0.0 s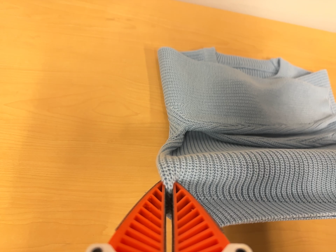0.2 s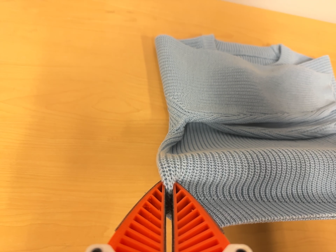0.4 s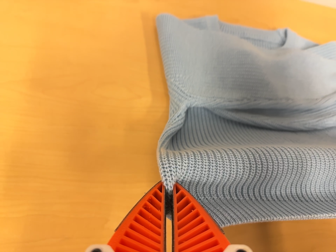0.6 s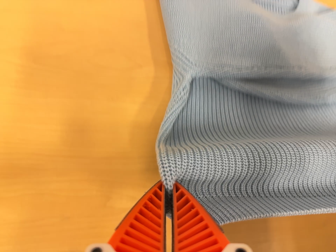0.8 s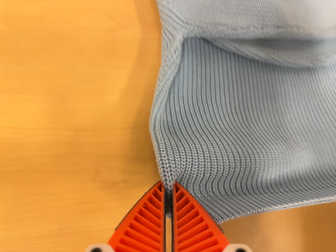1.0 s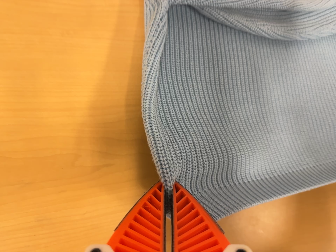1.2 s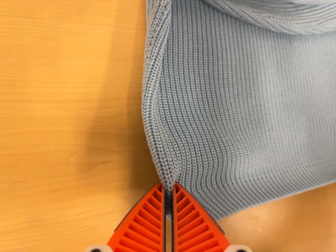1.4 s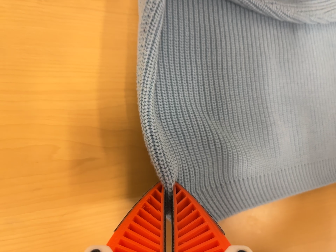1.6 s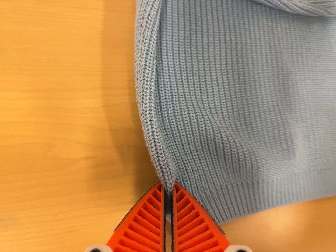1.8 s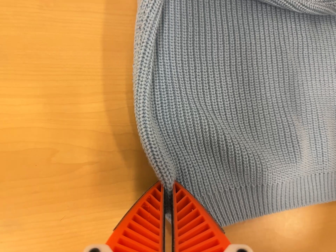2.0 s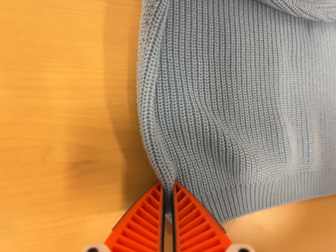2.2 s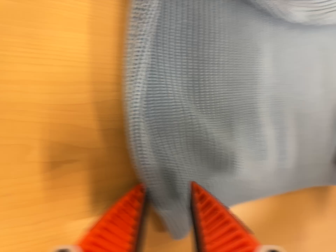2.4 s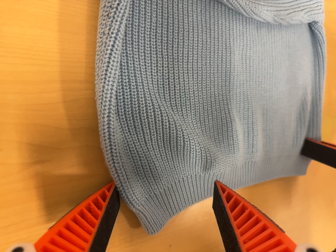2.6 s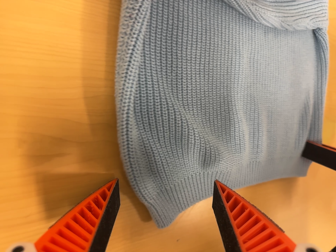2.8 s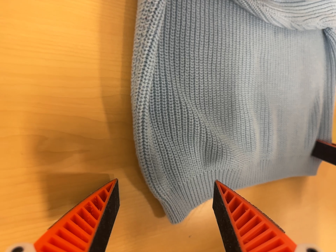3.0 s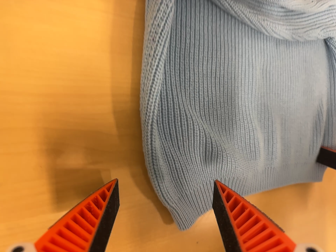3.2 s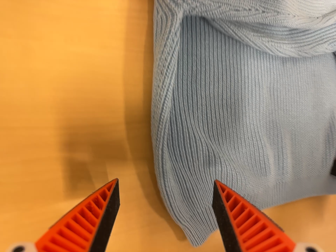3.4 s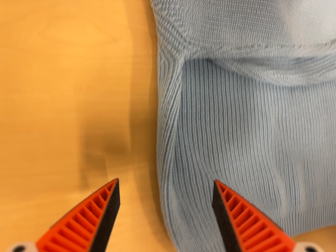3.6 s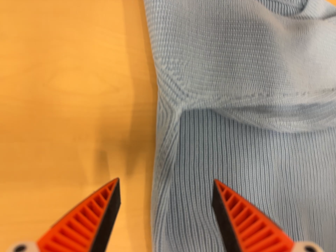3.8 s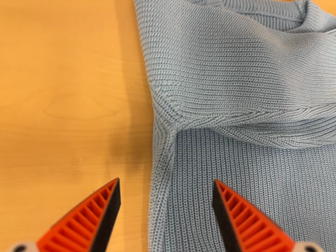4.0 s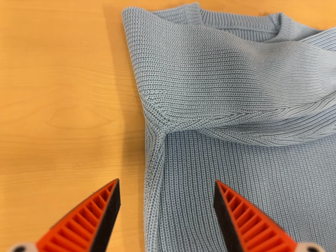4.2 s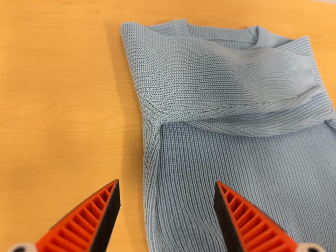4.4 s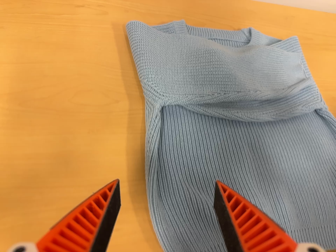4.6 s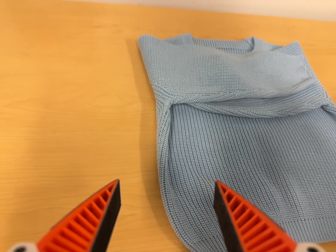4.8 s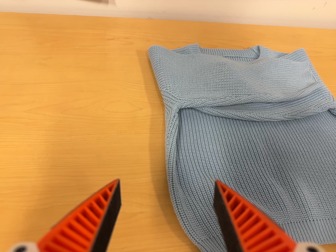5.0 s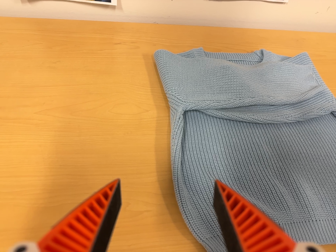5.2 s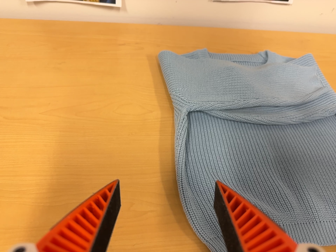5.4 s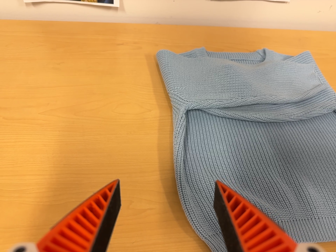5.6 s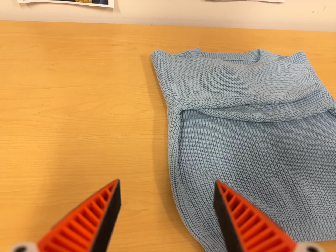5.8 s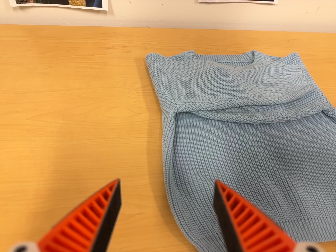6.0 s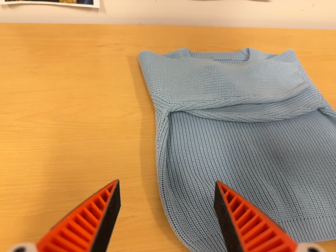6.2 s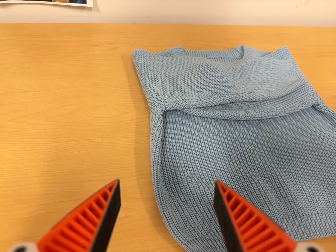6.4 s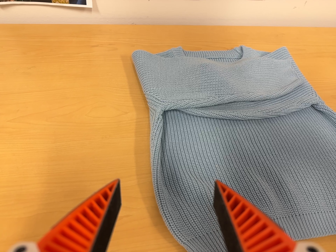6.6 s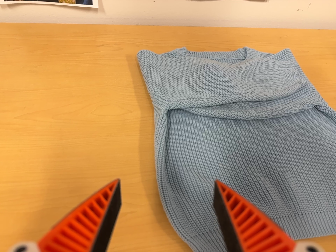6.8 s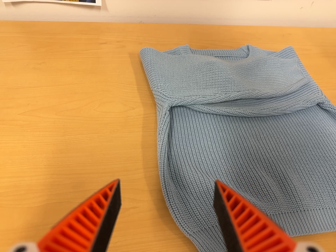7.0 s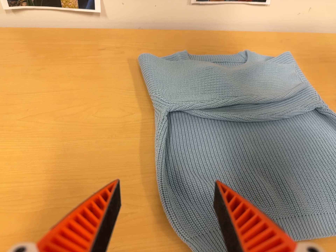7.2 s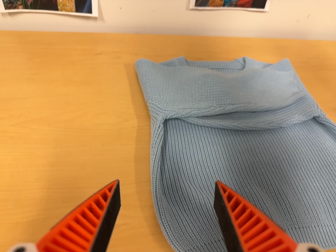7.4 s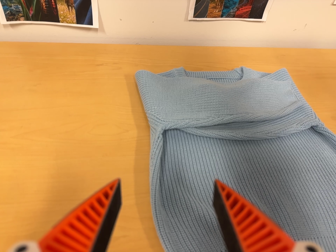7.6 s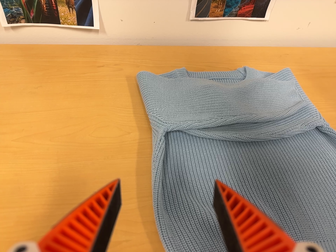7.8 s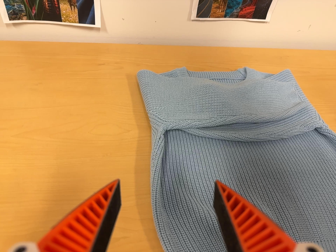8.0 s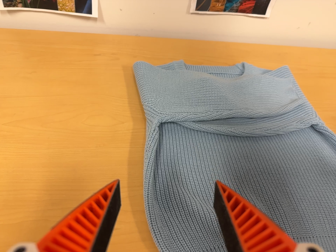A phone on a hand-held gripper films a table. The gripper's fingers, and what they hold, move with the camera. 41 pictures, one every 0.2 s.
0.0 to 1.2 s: The camera pans to its right by about 10 degrees. It travels forward, about 12 cm, so what stands in front looms larger. Its aim tips toward the bottom of its view by about 20 degrees, and the scene shifts upward.
1.2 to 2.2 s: The camera travels forward, about 4 cm, so what stands in front looms larger.
2.2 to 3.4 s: The camera travels backward and toward the top of its view, about 8 cm, so what stands in front gets smaller.
3.4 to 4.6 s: The camera pans to its left by about 15 degrees. It travels backward, toward the bottom of its view and to its right, about 20 cm, so what stands in front gets smaller. Its aim tips toward the top of its view by about 30 degrees.
4.6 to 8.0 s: The camera shifts only a little, or ends up much as it began.
The film runs backward here.
